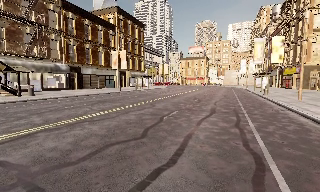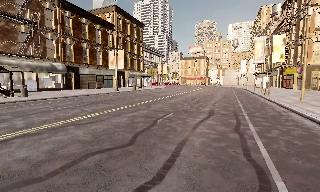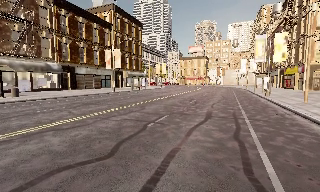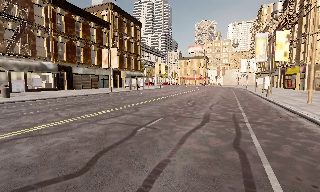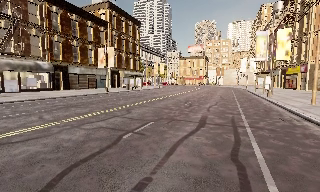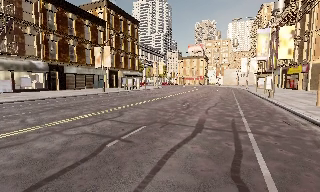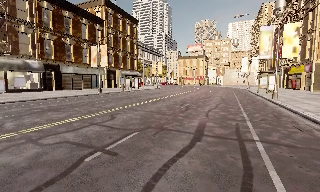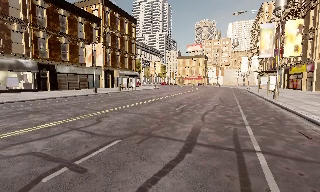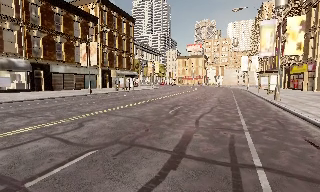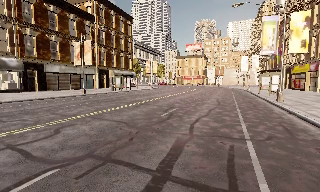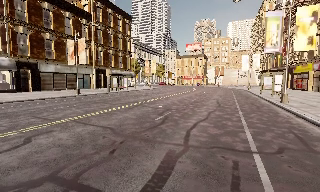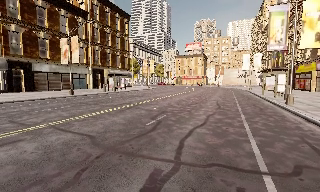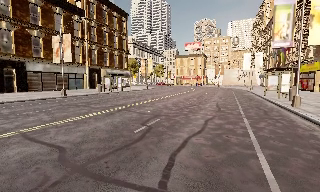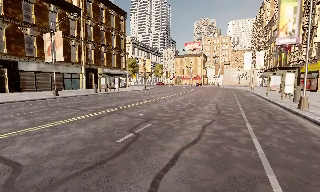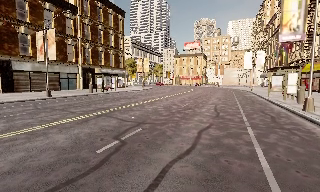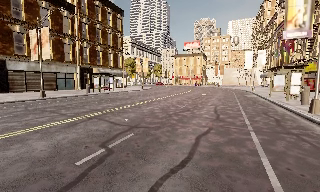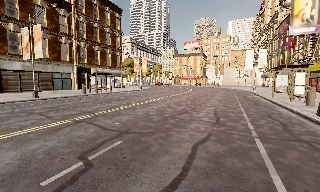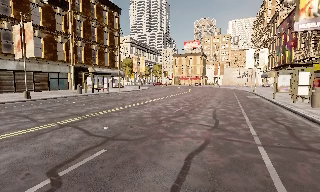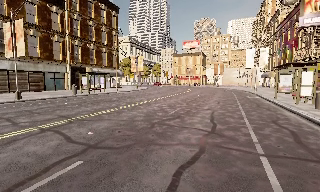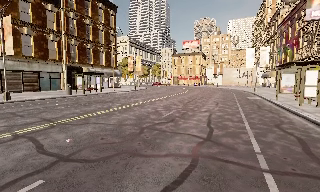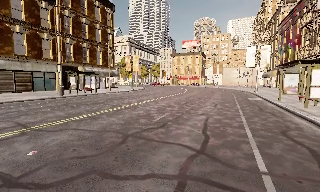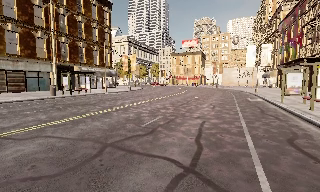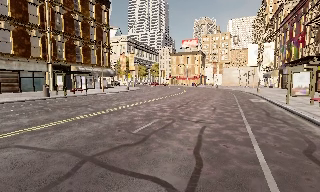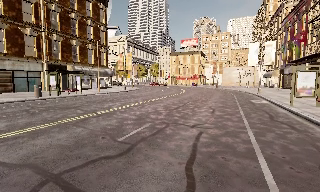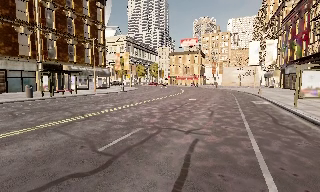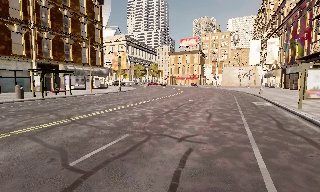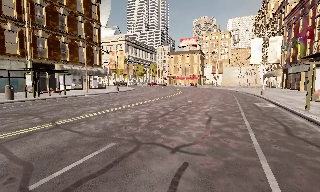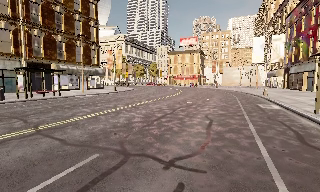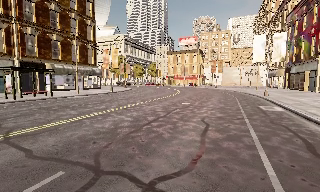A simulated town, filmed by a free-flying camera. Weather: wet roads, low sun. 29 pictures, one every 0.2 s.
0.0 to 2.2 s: The camera travels forward and to its right, about 9 m, so what stands in front looms larger.
2.2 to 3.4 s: The camera travels forward, about 4.5 m, so what stands in front looms larger.
3.4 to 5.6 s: The camera travels forward and to its right, about 8 m, so what stands in front looms larger.
The film runs forward here.
